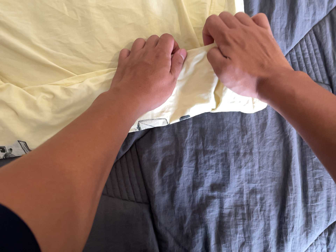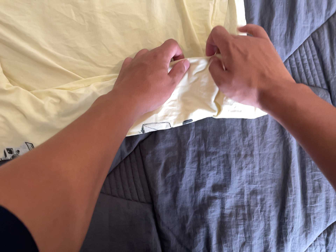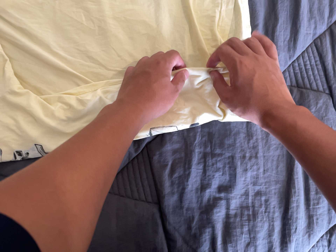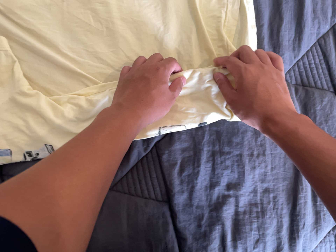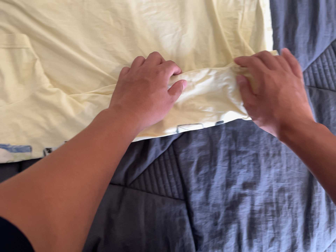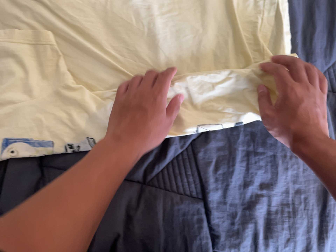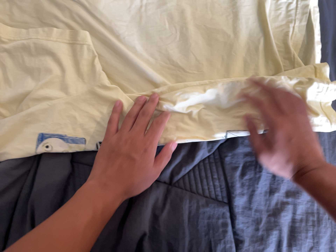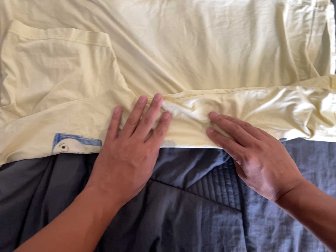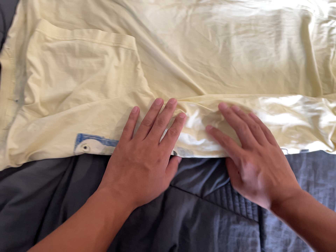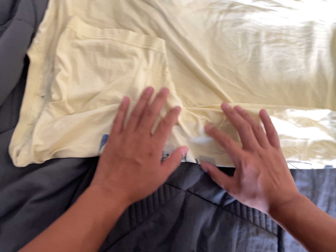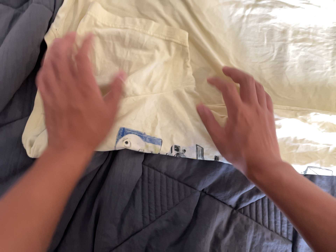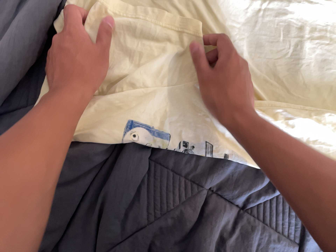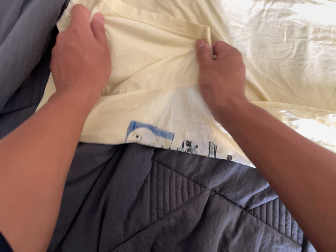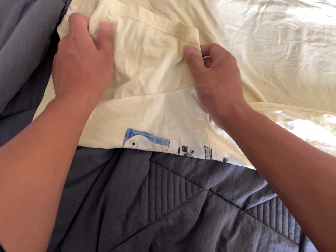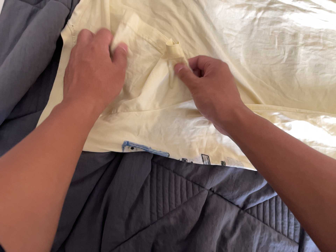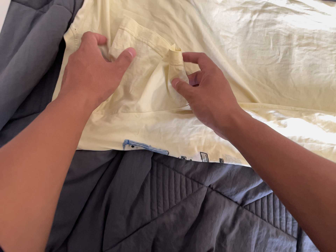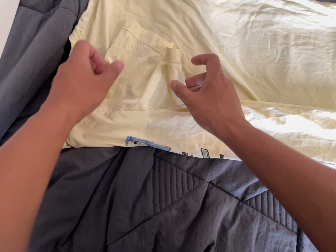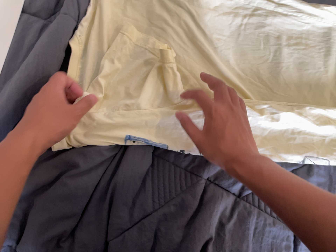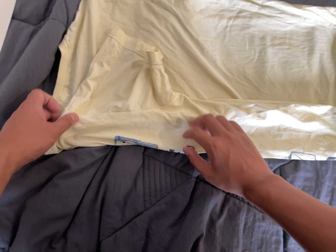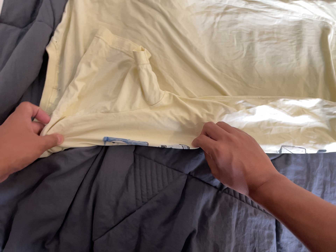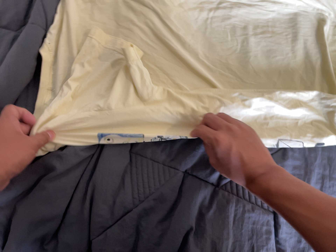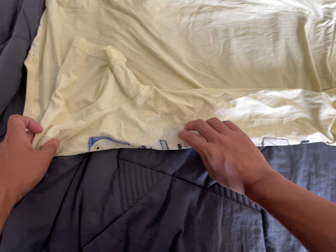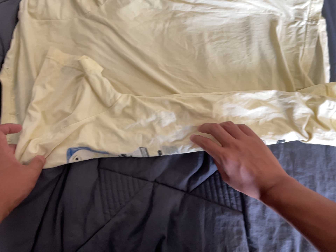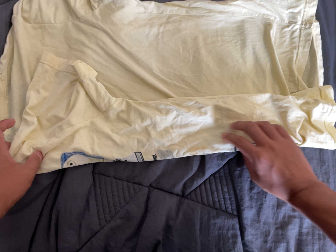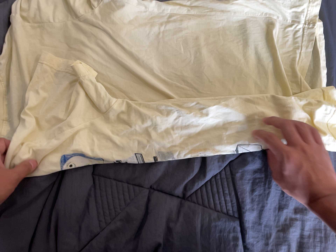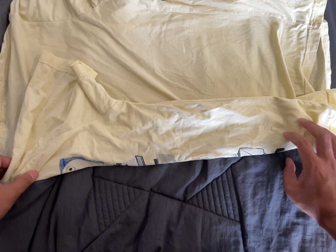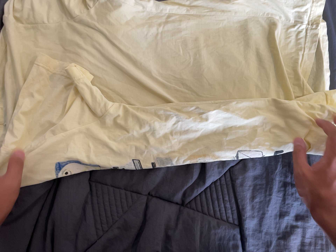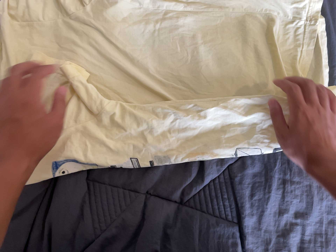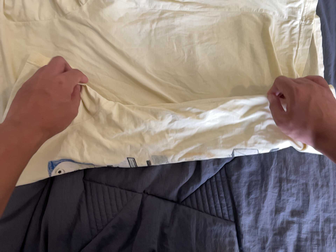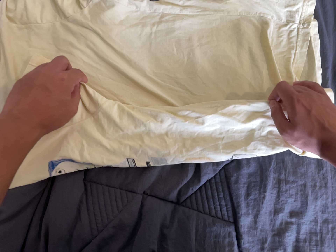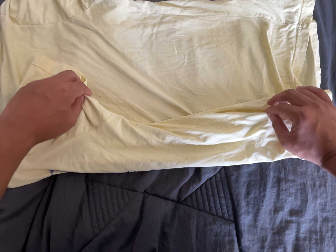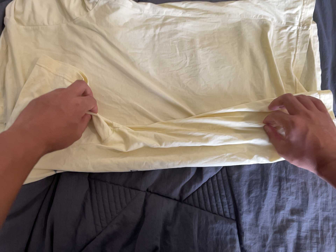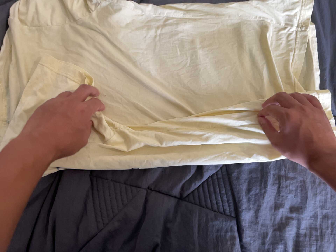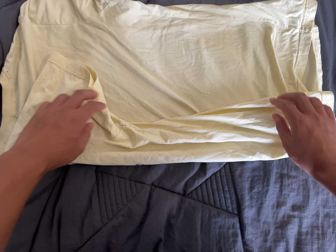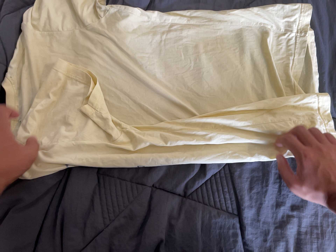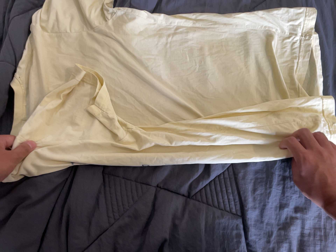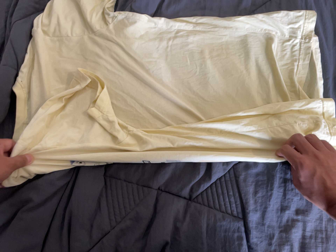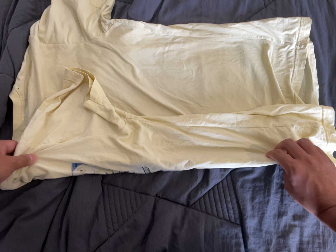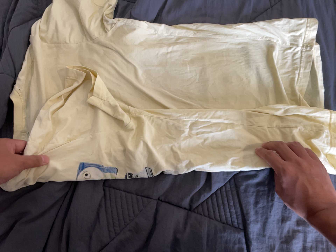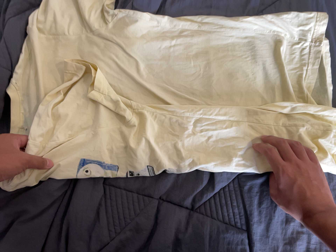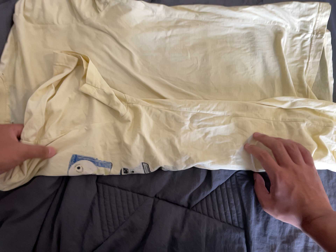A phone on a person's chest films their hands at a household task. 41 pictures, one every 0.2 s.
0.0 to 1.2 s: The camera travels to its left, about 16 cm, so close, fixed things drift to the right.
1.2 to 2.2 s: The camera travels to its left, about 16 cm, so close, fixed things drift to the right. It rolls about its line of sight by about 15 degrees, and the scene rotates clockwise.
2.2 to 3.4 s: The camera travels backward, about 8 cm, so what stands in front gets smaller.
3.4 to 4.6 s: The camera travels to its right, about 10 cm, so close, fixed things drift to the left. It rolls about its line of sight by about 10 degrees, and the scene rotates counterclockwise.
4.6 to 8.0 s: The camera shifts only a little, or ends up much as it began.
The film runs backward here.
